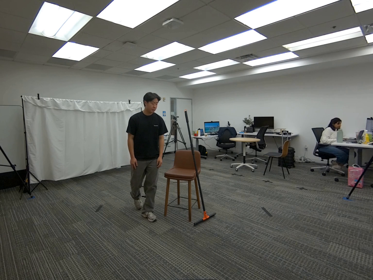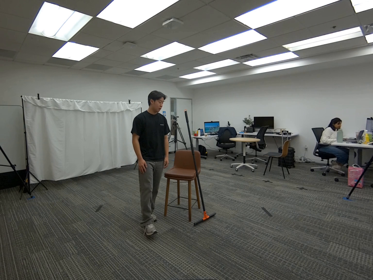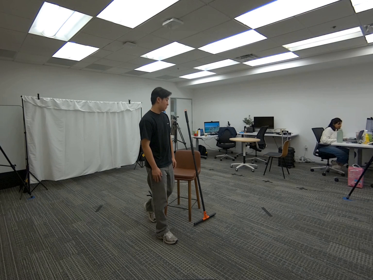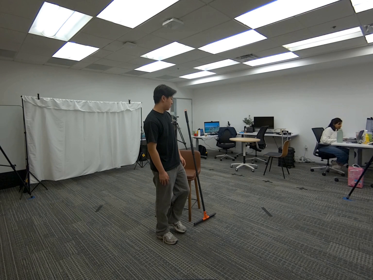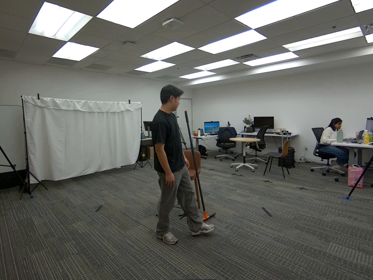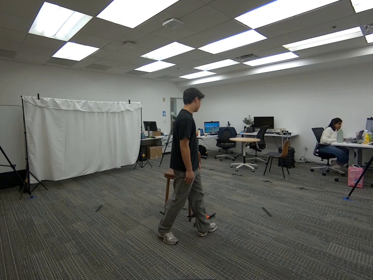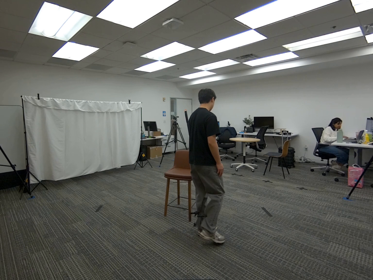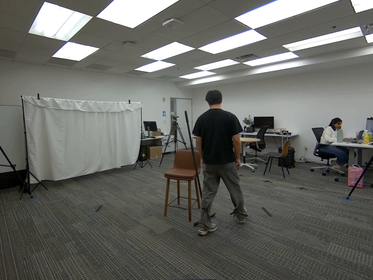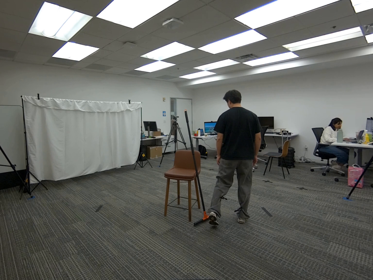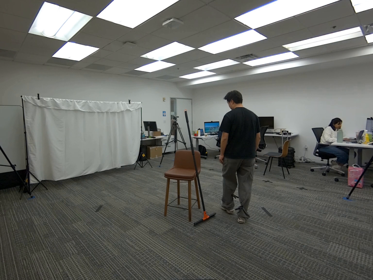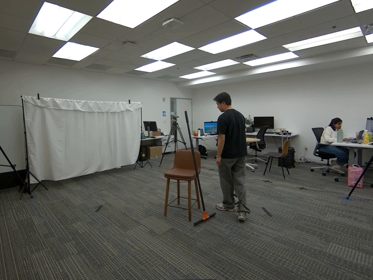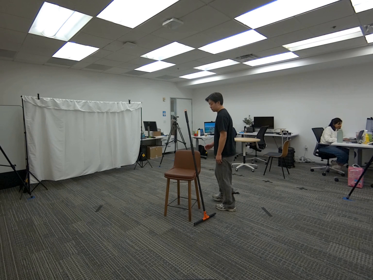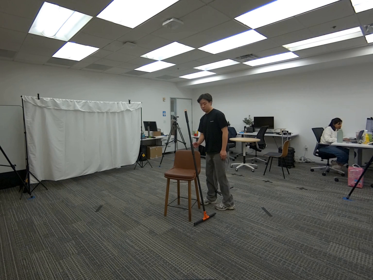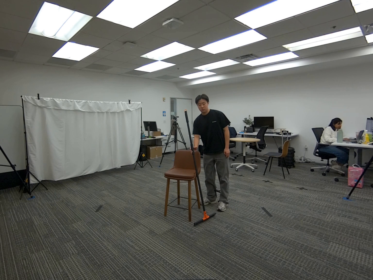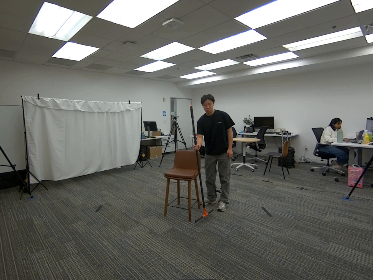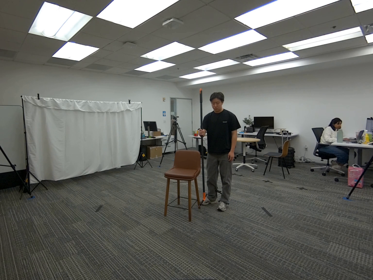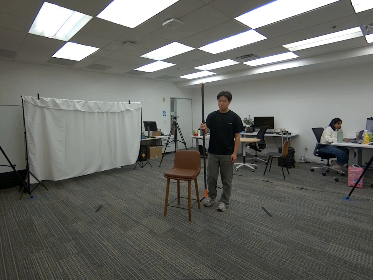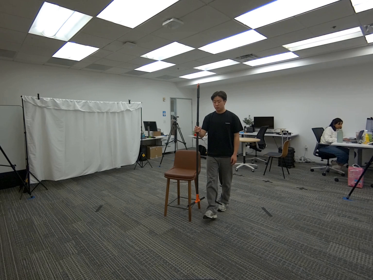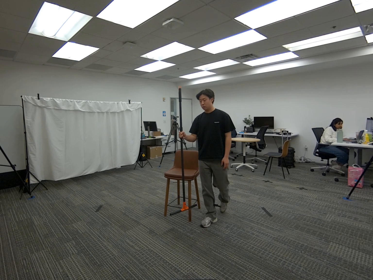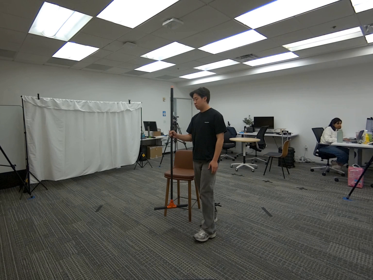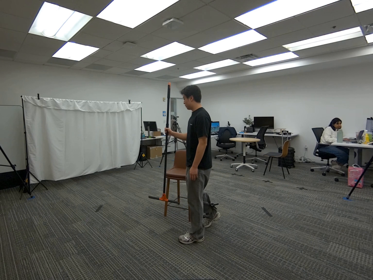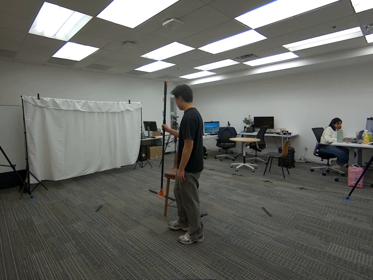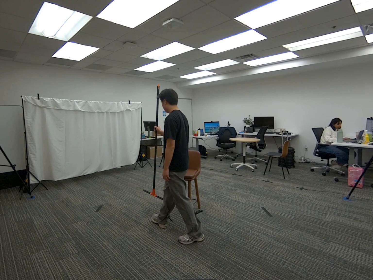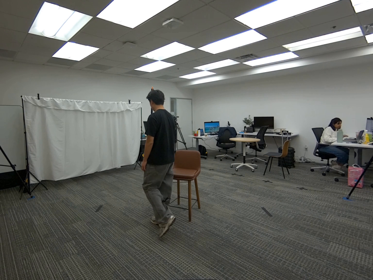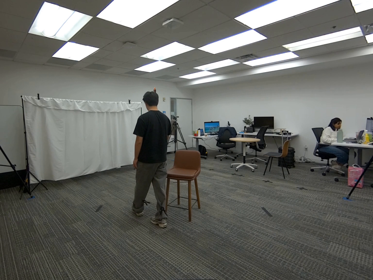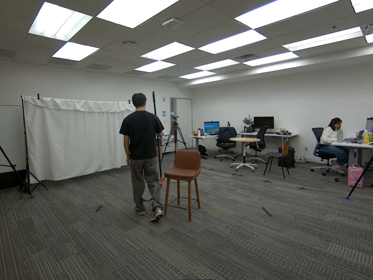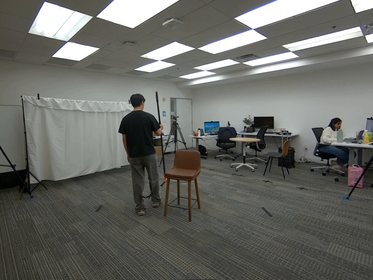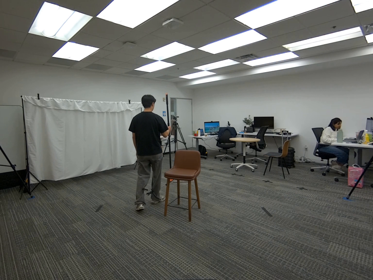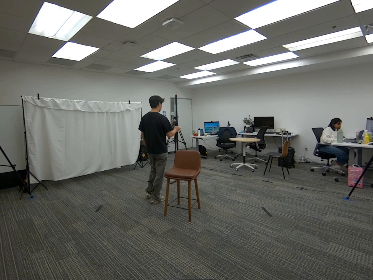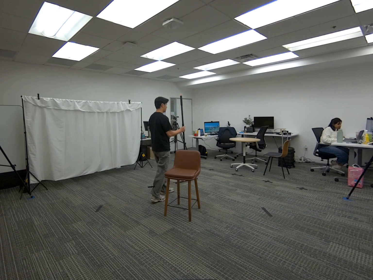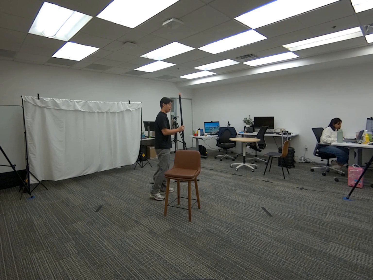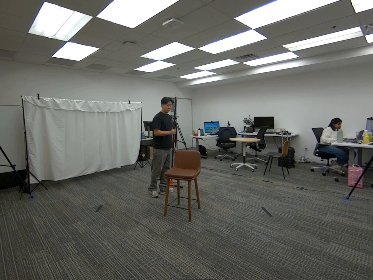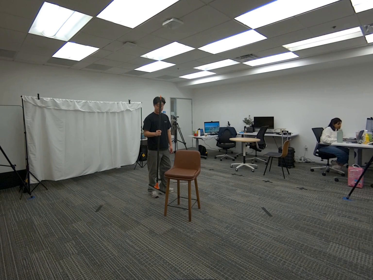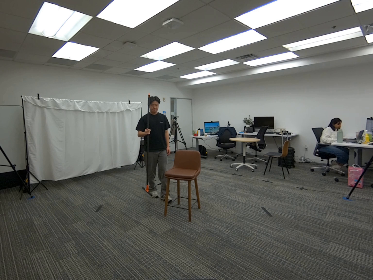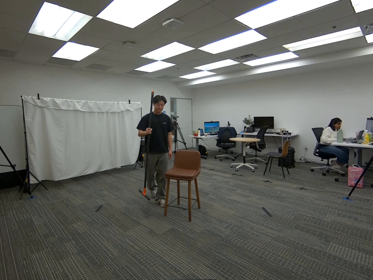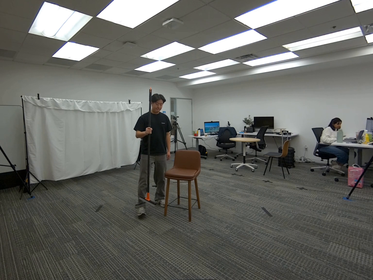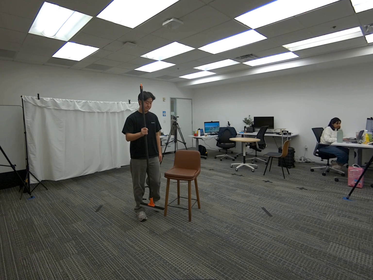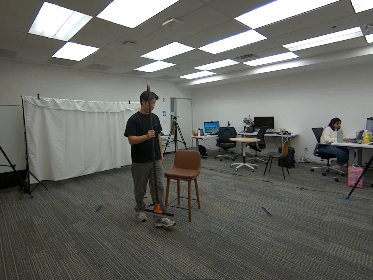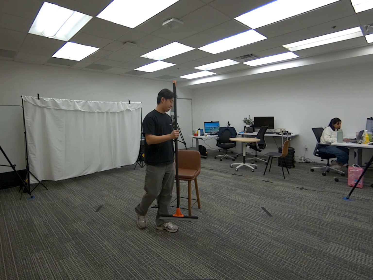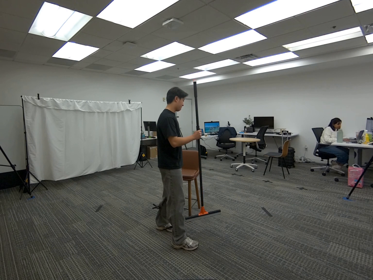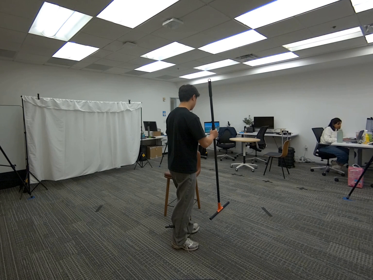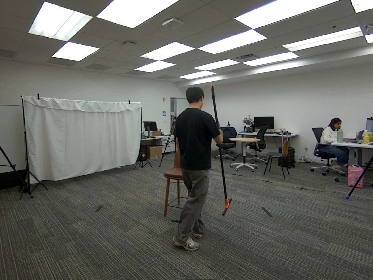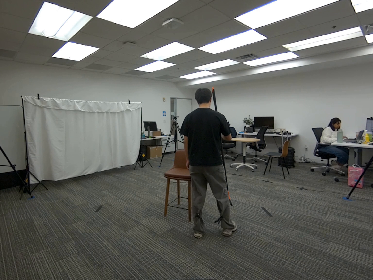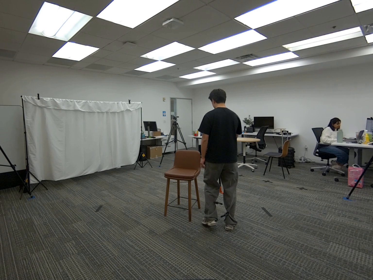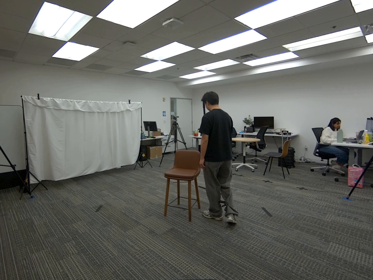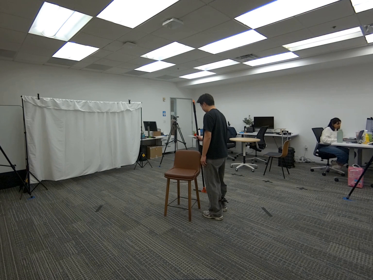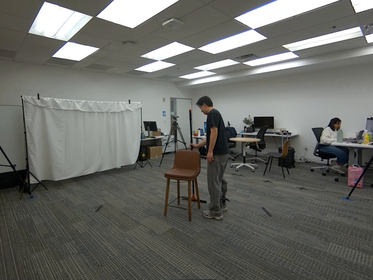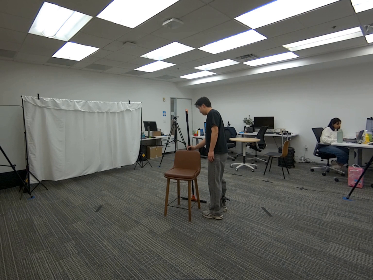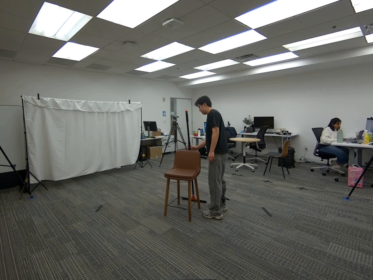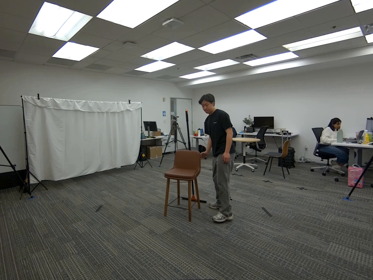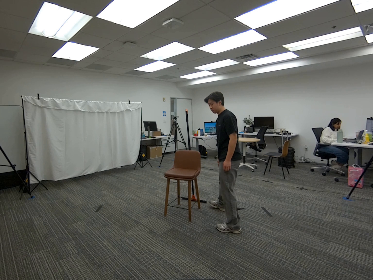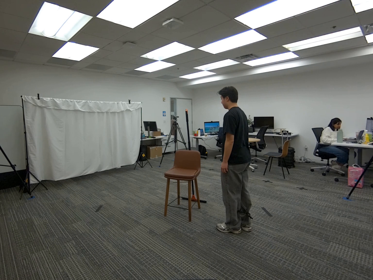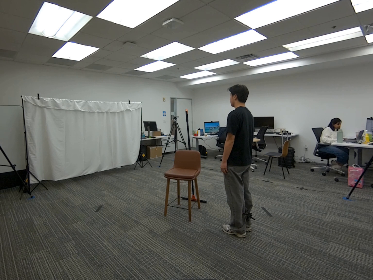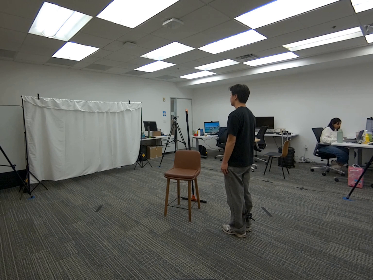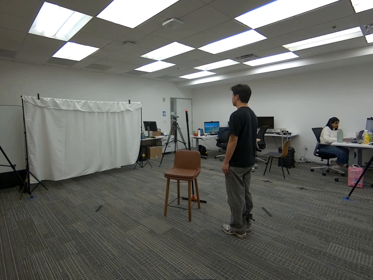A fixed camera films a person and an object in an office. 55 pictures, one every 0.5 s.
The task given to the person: Walk over to the squeegee leaning against the tall bar stool and pick up the squeege with your right hand and walk around within the bounding area and then place the squeegee back so that it leans against the tall bar stool.
